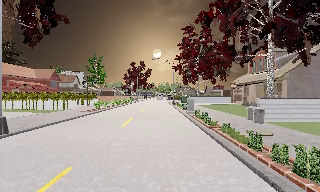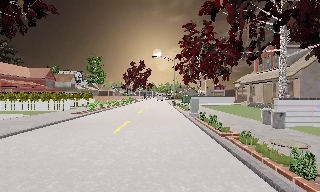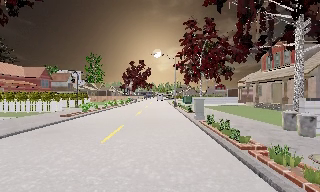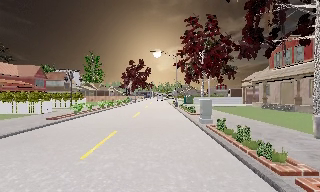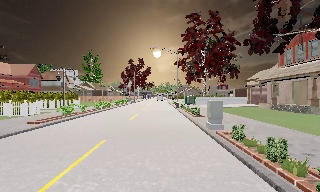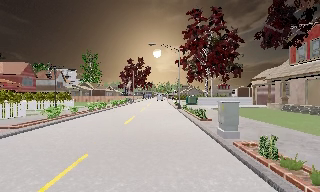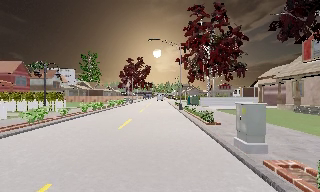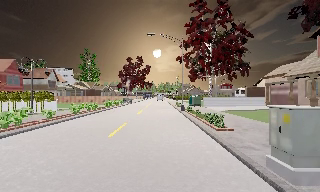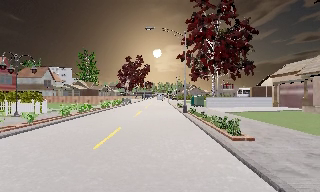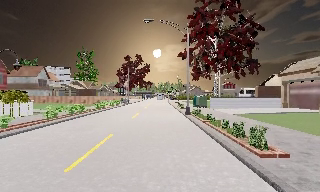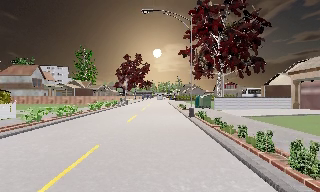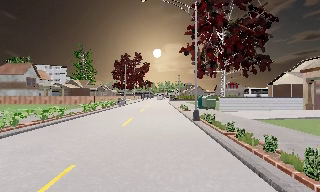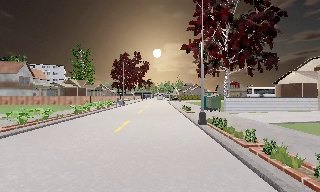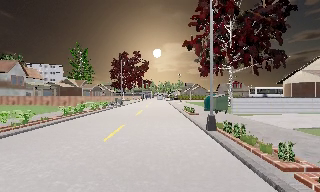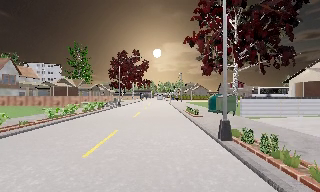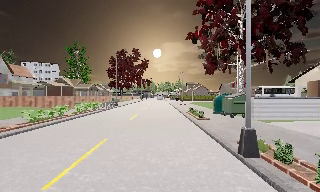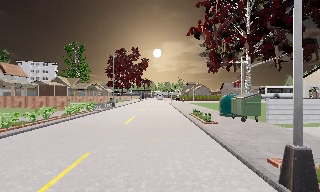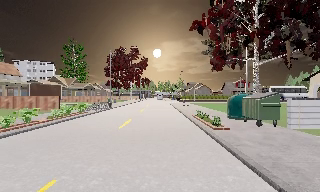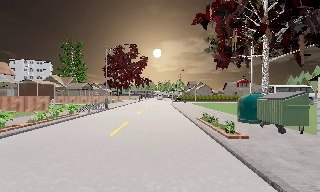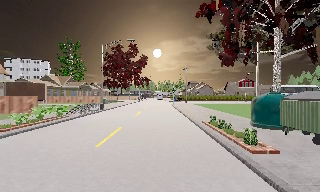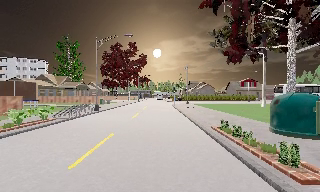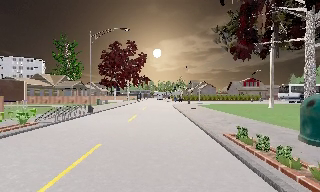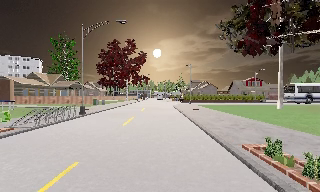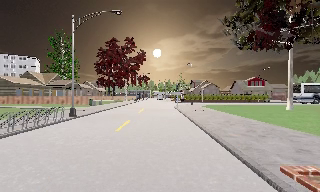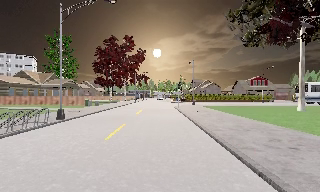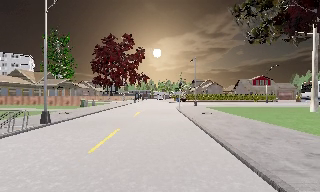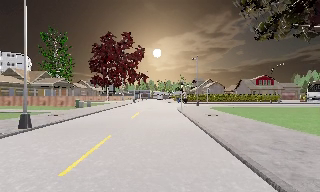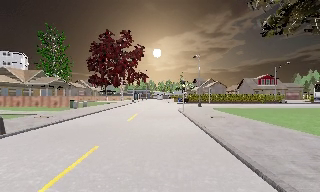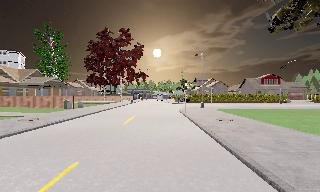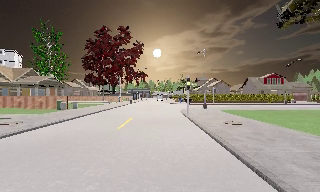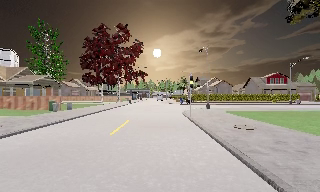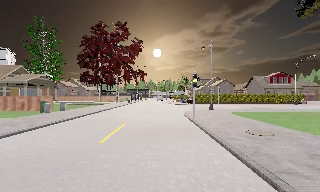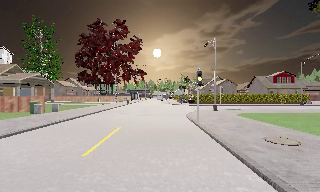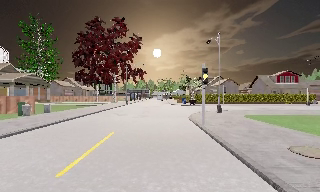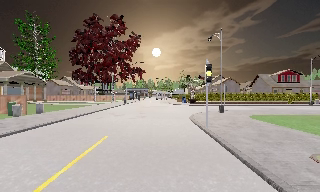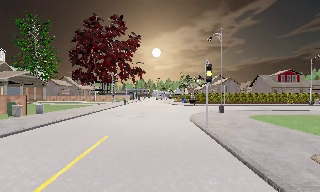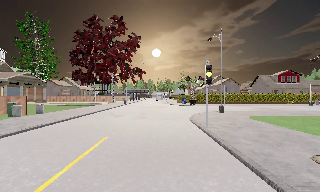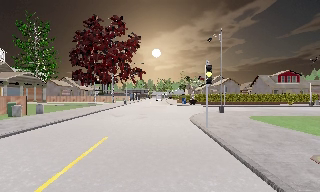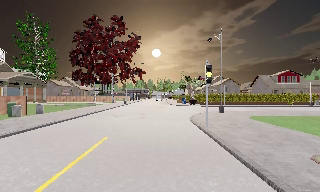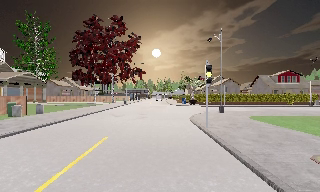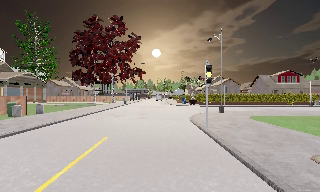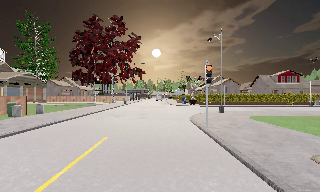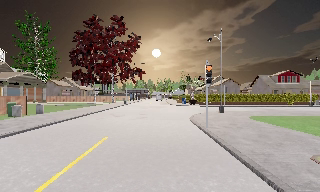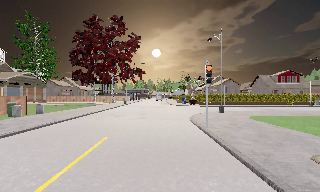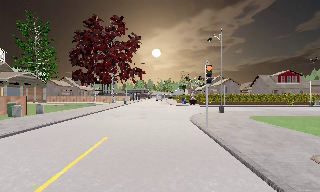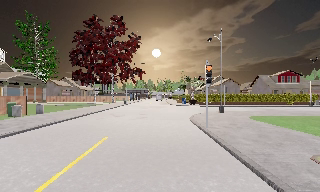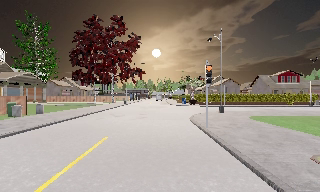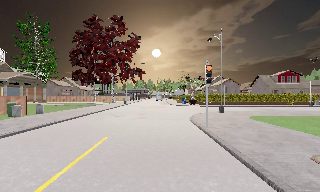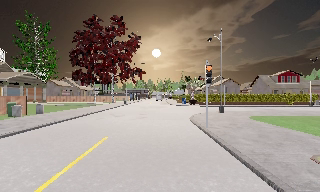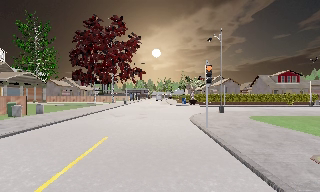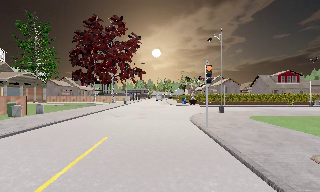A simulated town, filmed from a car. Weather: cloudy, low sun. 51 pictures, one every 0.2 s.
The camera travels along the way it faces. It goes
forward.
0.0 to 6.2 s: The camera travels forward, about 45 m, so what stands in front looms larger.
6.2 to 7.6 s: The camera travels forward, about 3 m, so what stands in front looms larger. It loses speed.
7.6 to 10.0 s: The camera keeps its place and its aim.
The film runs forward here.
